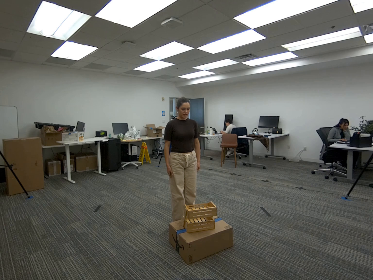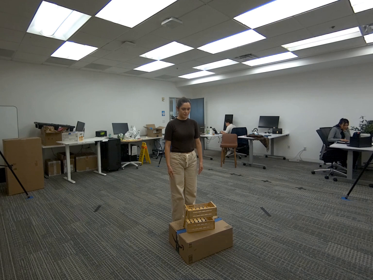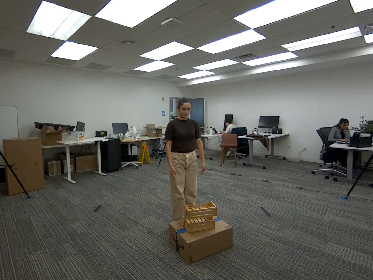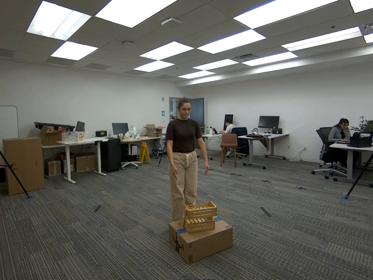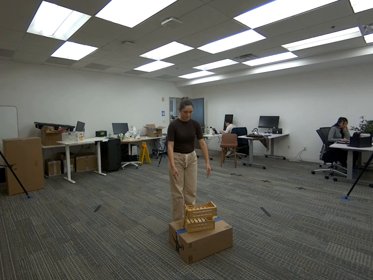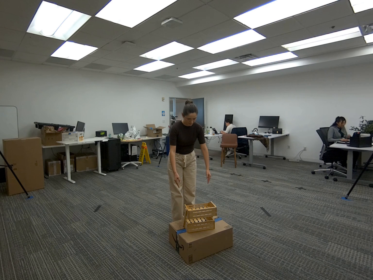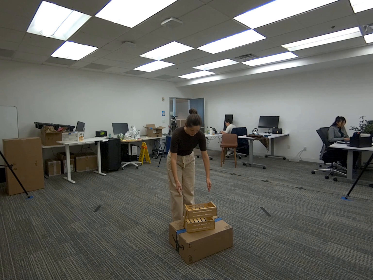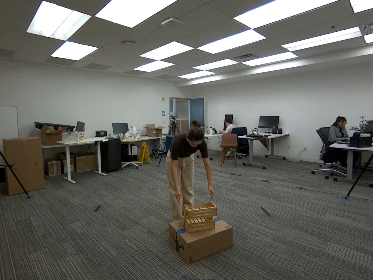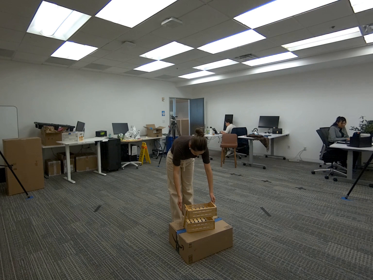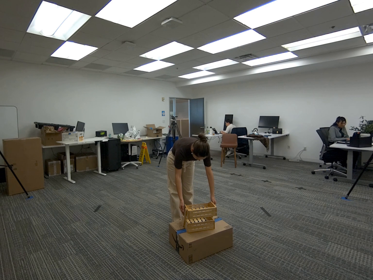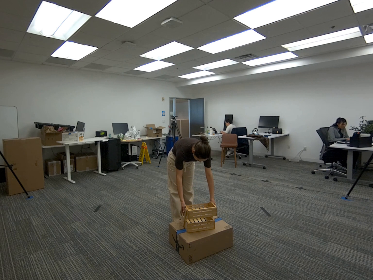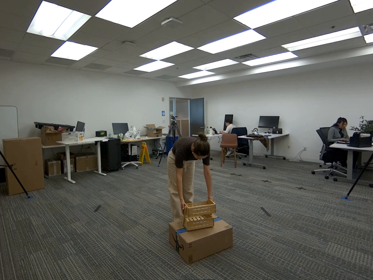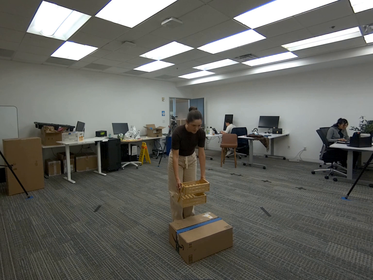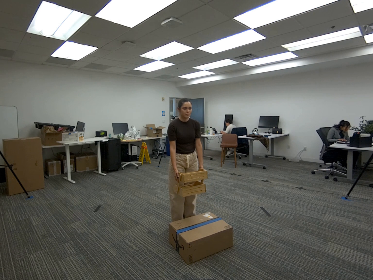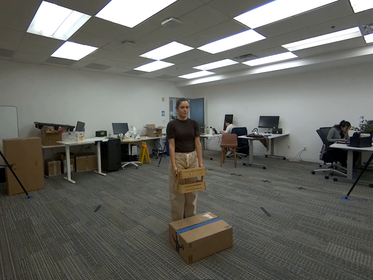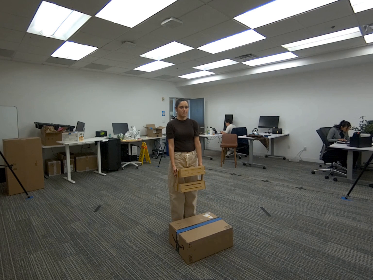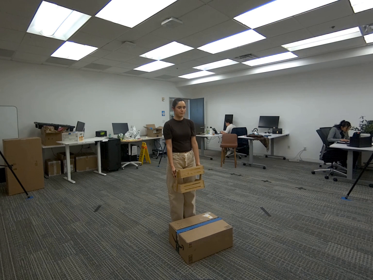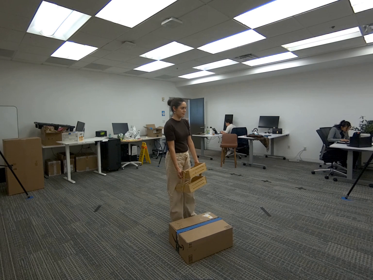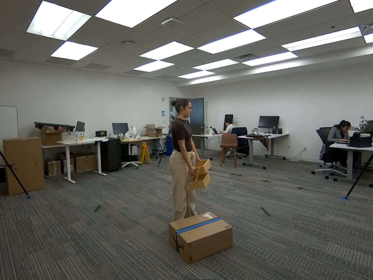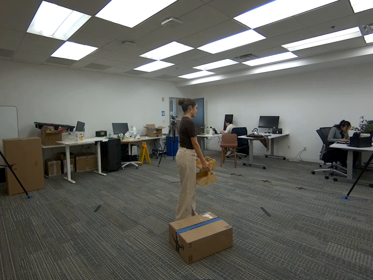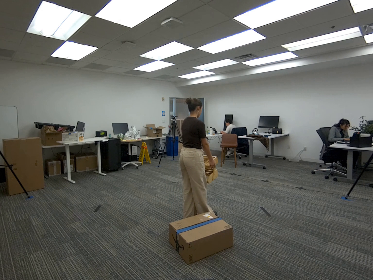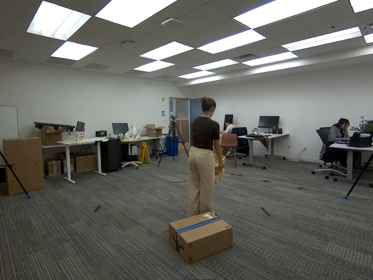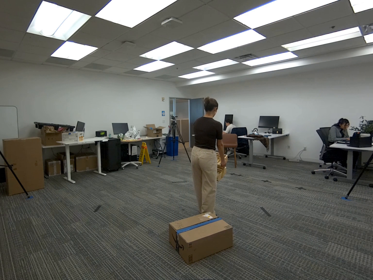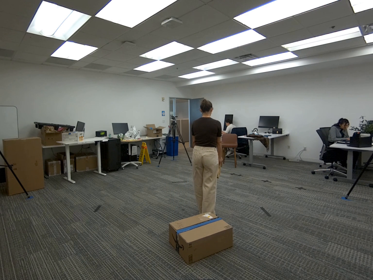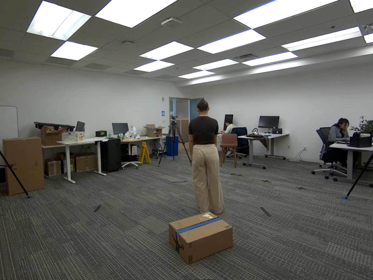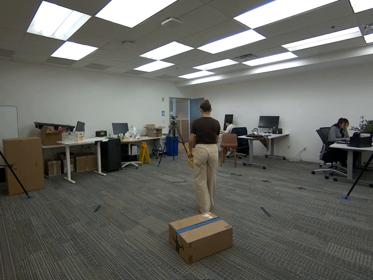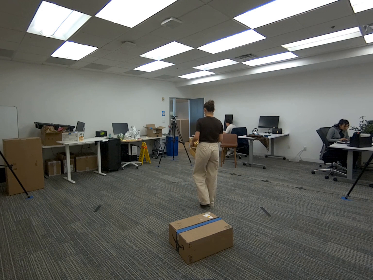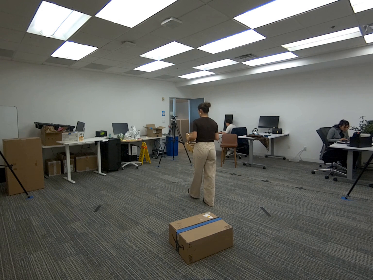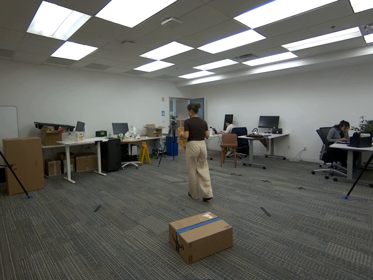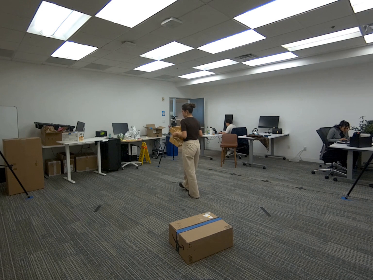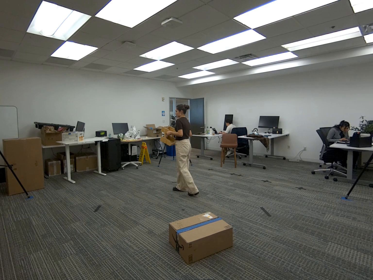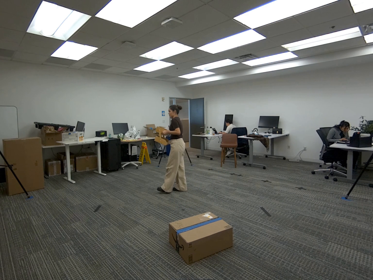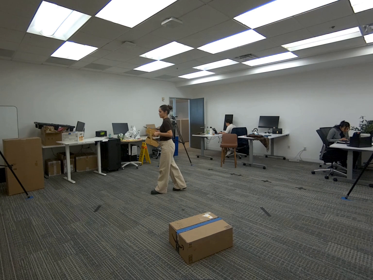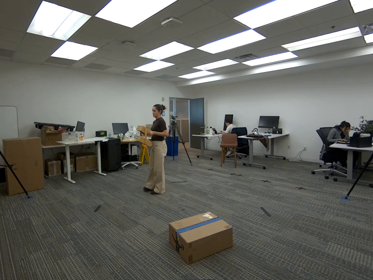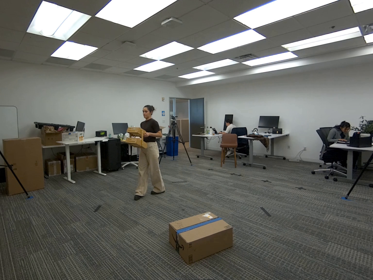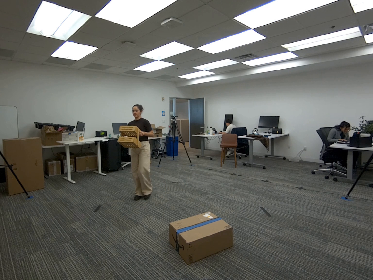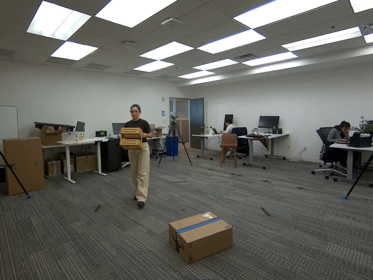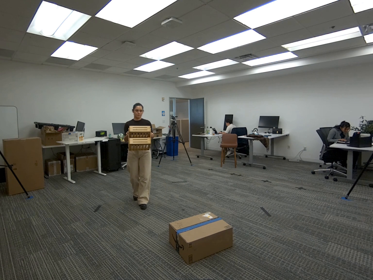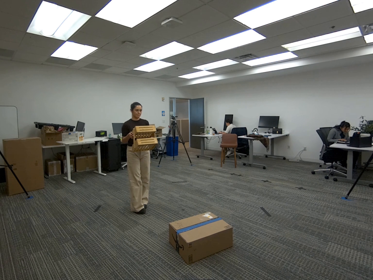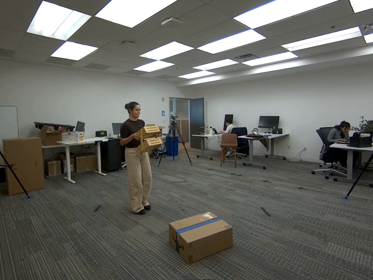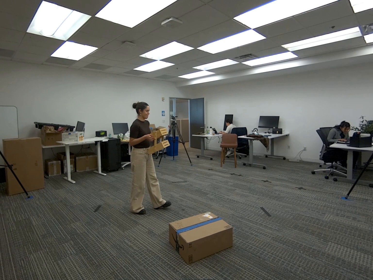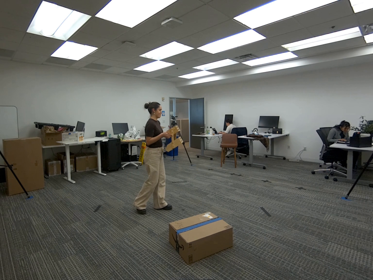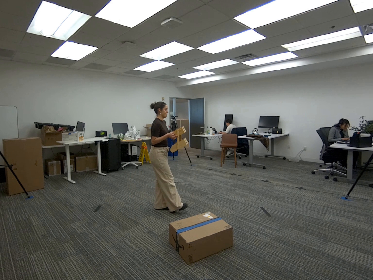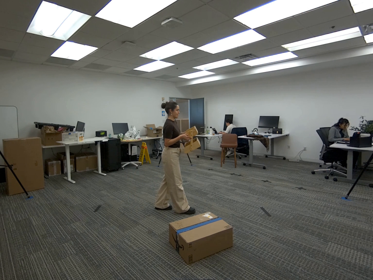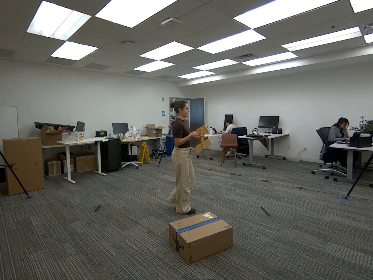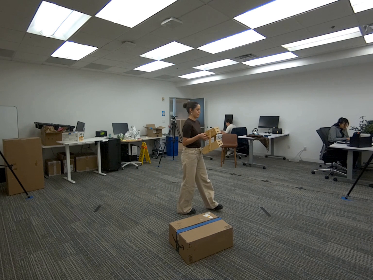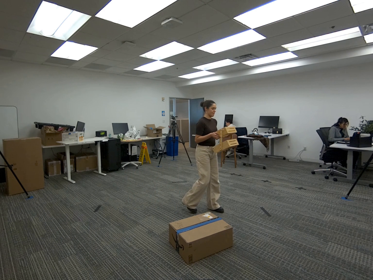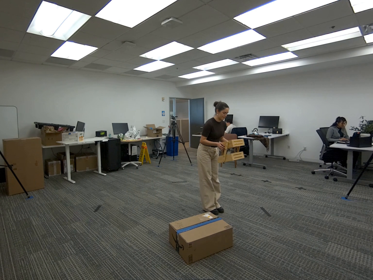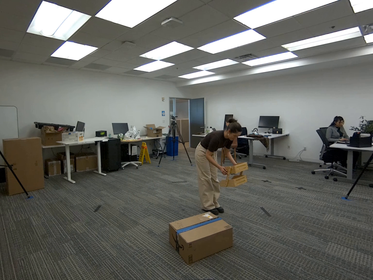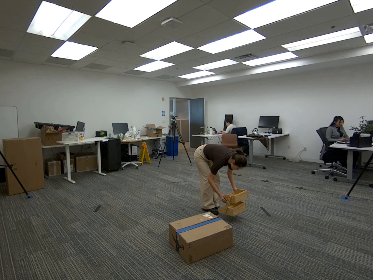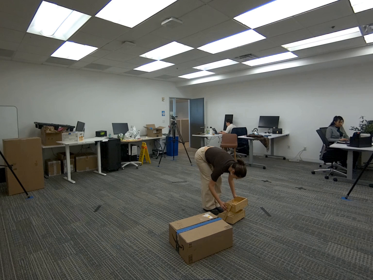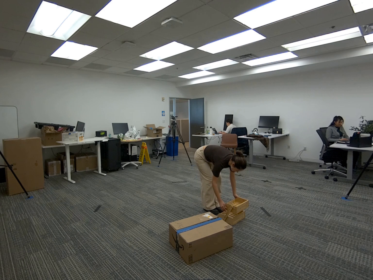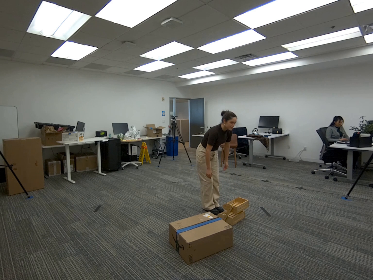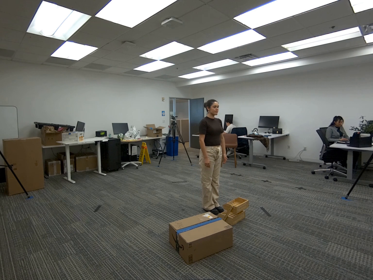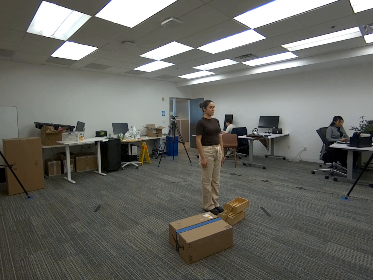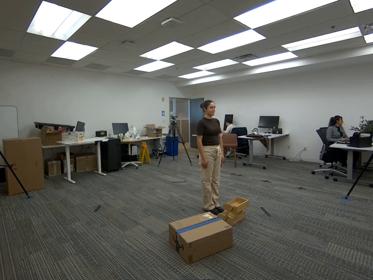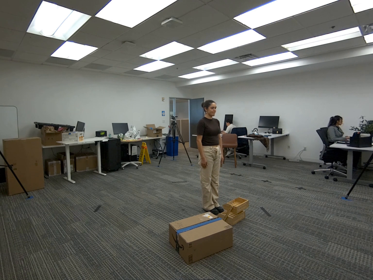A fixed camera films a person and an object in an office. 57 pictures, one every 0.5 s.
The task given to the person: Walk over to the wooden crate on the big brown box and pick up the wooden crate and place on the ground.
